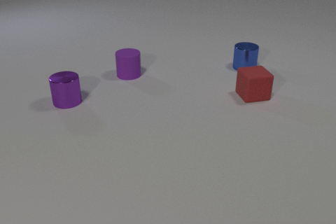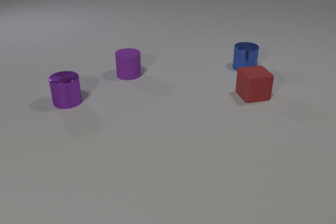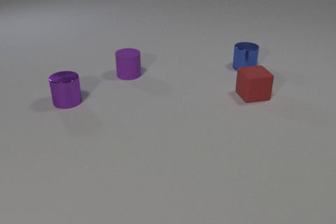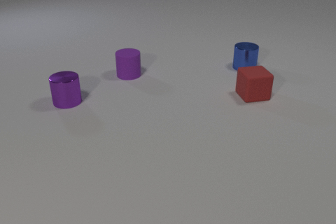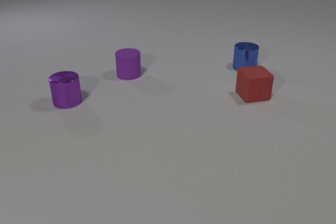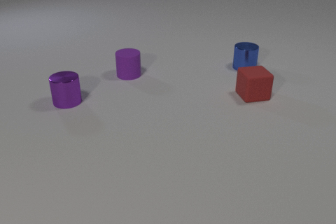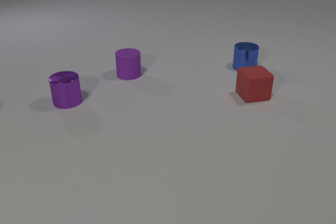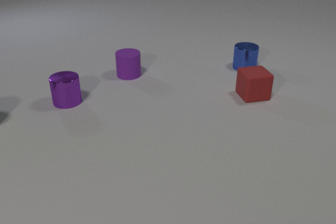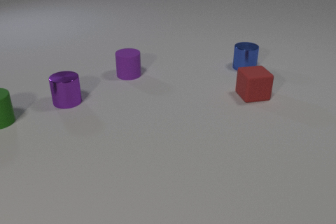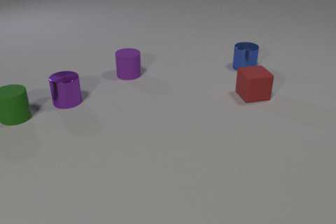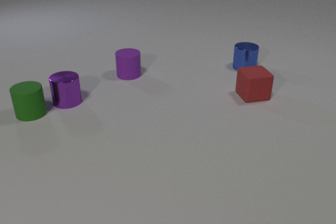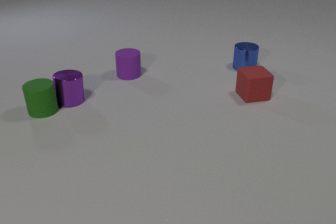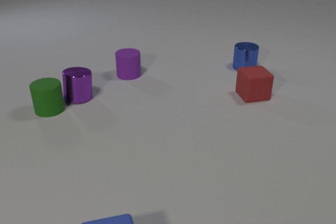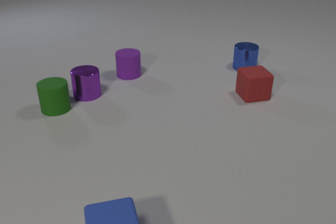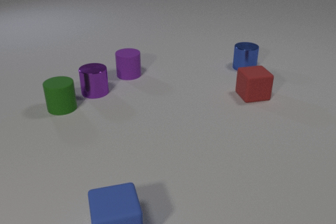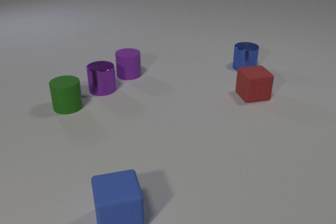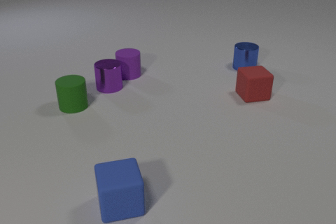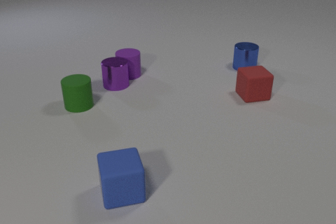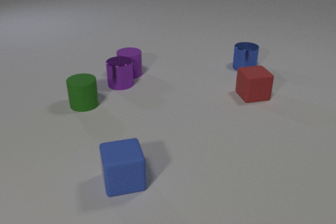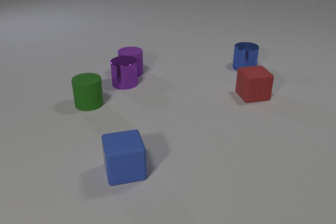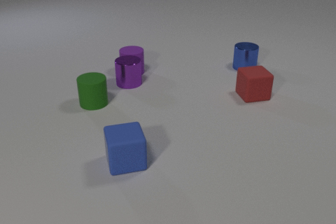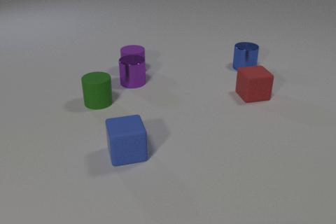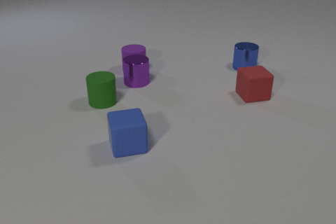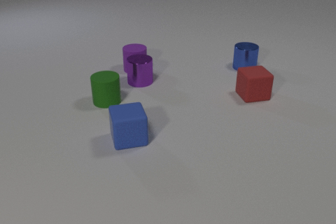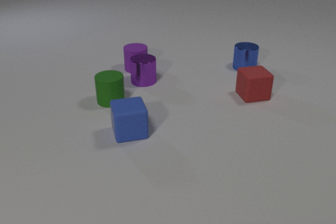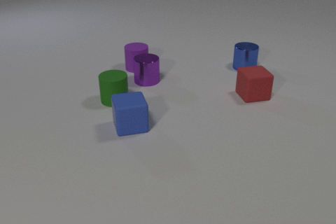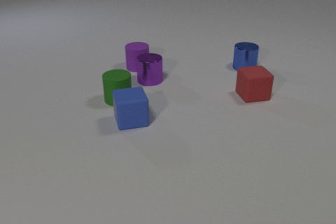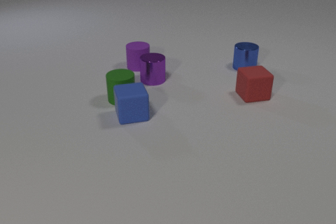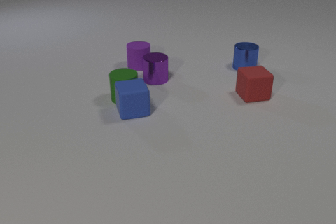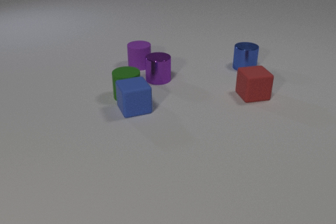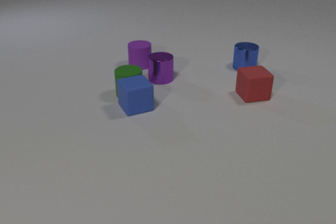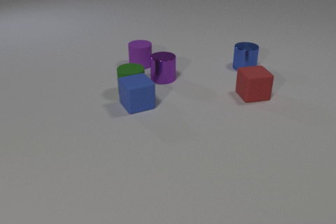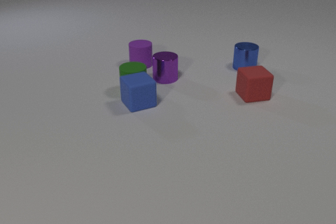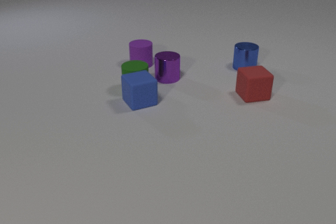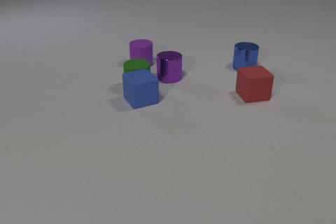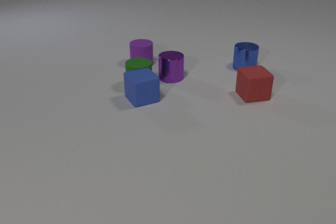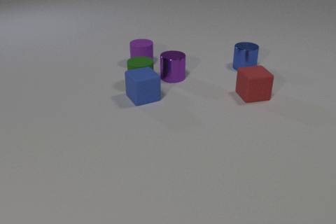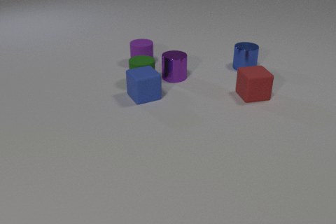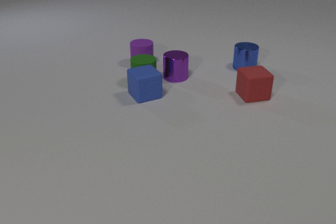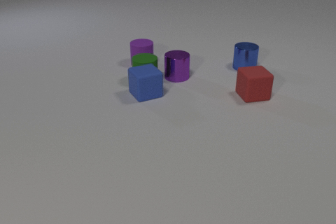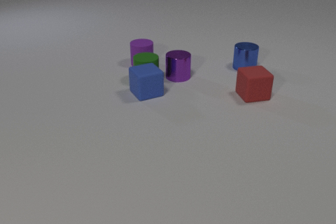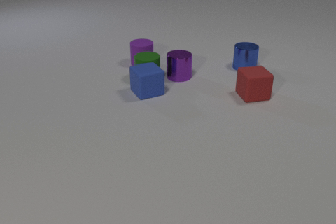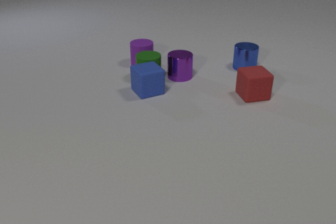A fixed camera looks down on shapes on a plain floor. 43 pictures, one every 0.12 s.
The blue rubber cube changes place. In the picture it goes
away from the camera.
The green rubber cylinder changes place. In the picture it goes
to the right.
0.00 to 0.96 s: The green rubber cylinder comes in at the left edge, slides to the right.
0.96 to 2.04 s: The green rubber cylinder slides to the right. The purple metal cylinder slides to the right and away from the camera. The blue rubber cube comes in at the bottom edge, slides away from the camera. The green rubber cylinder and the purple metal cylinder collide. The purple metal cylinder and the purple rubber cylinder collide.
2.04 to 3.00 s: The green rubber cylinder slides to the right. The purple metal cylinder slides to the right. The blue rubber cube slides away from the camera. The purple rubber cylinder slides away from the camera and to the right.
3.00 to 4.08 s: The green rubber cylinder slides away from the camera and to the right. The purple metal cylinder slides to the right. The blue rubber cube slides away from the camera. The purple rubber cylinder slides away from the camera. The green rubber cylinder and the blue rubber cube collide.
4.08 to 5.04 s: The green rubber cylinder slides away from the camera and to the right. The purple metal cylinder slides to the right. The blue rubber cube slides away from the camera.
What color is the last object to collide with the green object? blue.
How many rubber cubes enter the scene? 1.
How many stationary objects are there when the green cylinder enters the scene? 4.
